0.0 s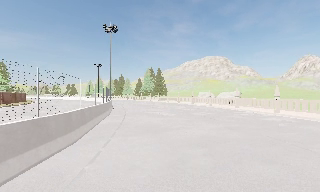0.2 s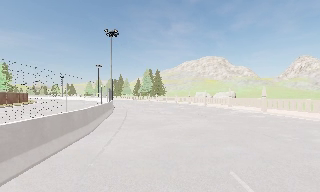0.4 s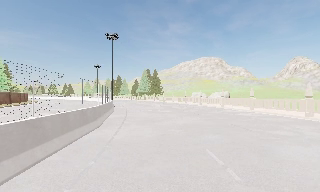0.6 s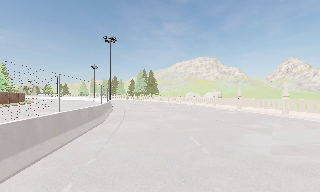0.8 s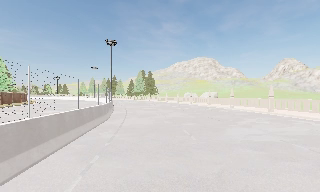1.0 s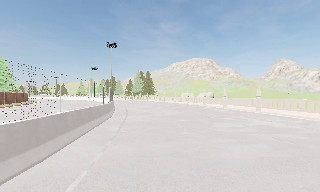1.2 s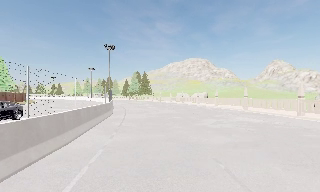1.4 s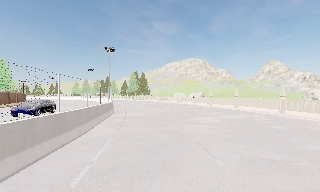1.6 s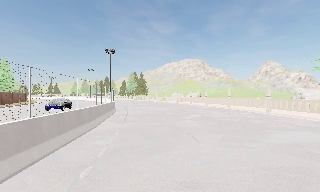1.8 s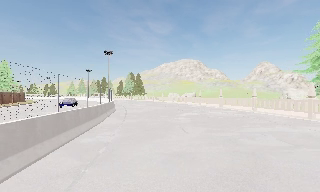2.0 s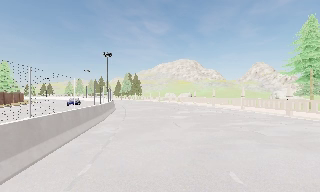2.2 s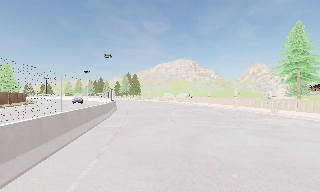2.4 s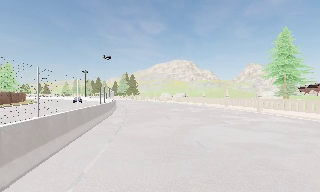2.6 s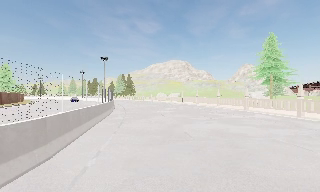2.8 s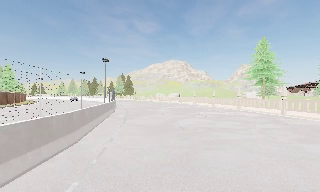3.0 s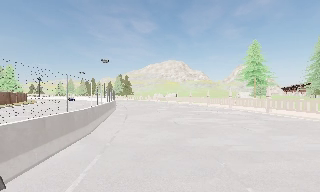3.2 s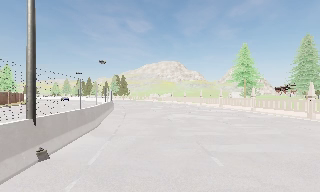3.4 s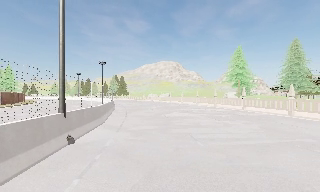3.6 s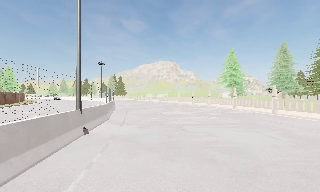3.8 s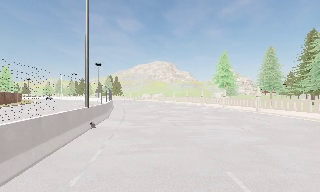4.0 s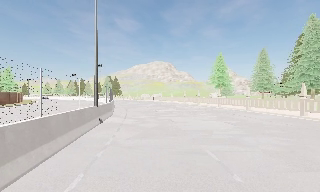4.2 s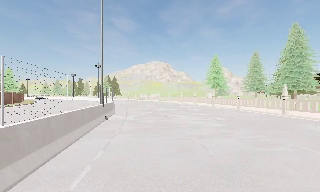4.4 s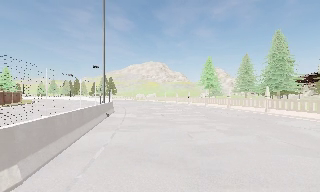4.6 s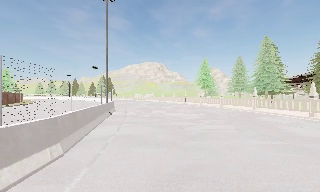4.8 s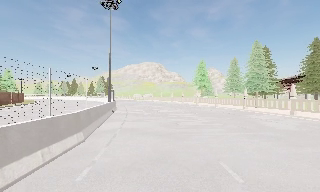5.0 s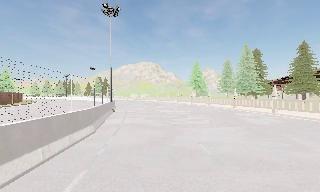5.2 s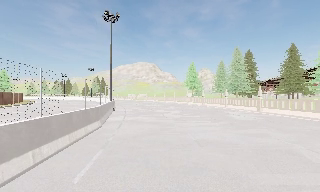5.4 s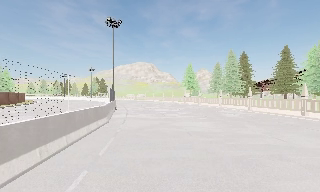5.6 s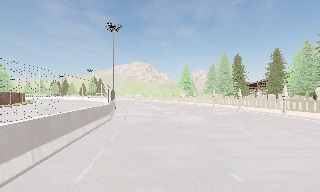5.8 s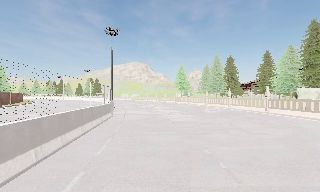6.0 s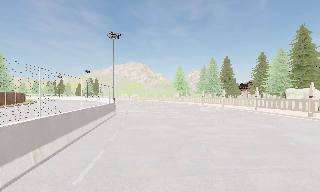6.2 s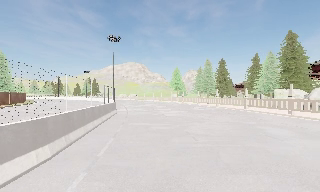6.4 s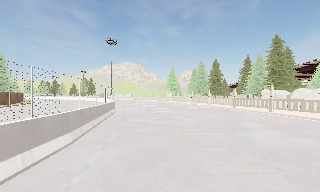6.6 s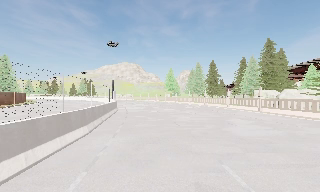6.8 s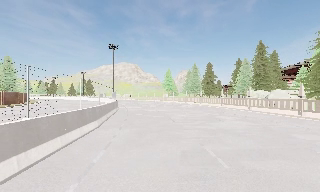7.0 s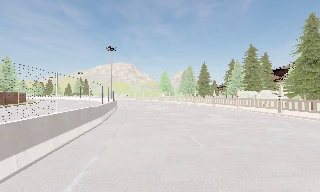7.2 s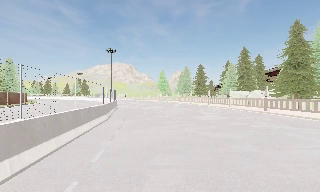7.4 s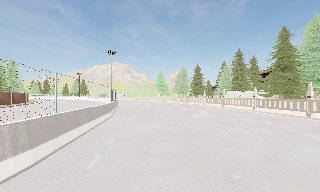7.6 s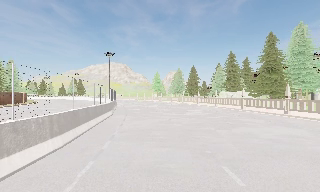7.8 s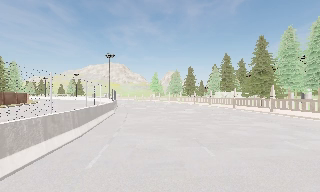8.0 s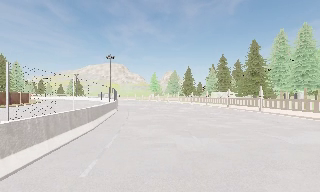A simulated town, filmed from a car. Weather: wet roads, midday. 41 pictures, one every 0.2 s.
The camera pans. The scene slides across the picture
to the left.
The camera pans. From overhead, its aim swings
clockwise.
0.0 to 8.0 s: The camera swings to its right by about 35 degrees, and the scene slides to the left. It travels backward, about 65 m.
The film runs backward here.
